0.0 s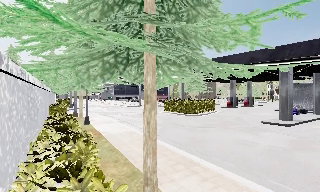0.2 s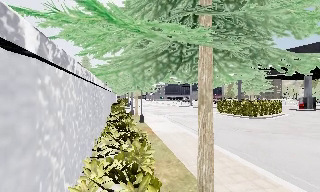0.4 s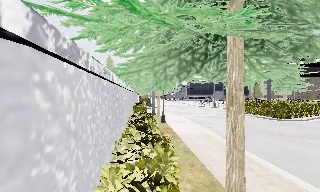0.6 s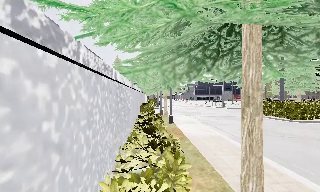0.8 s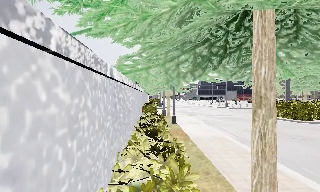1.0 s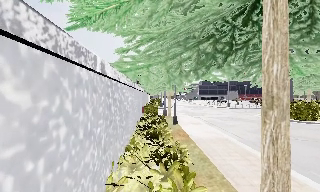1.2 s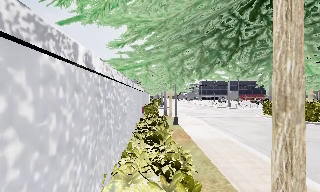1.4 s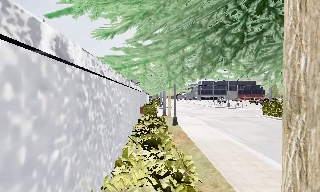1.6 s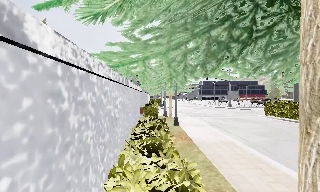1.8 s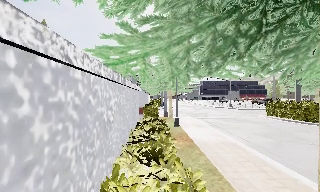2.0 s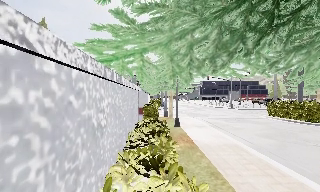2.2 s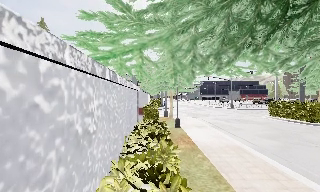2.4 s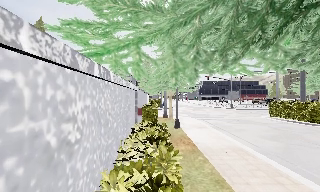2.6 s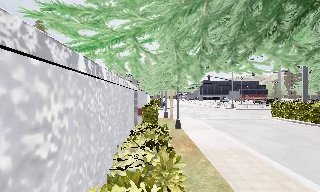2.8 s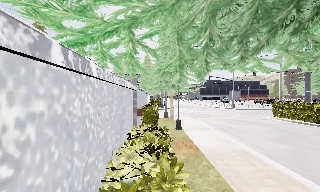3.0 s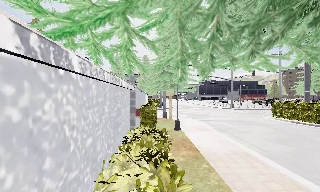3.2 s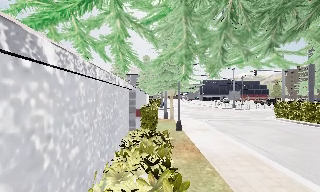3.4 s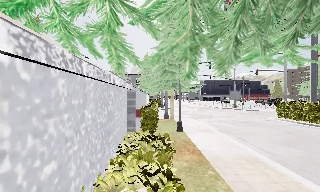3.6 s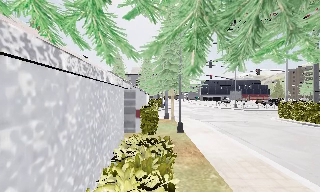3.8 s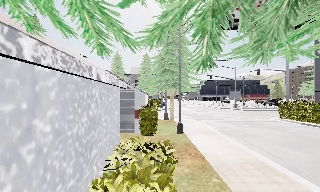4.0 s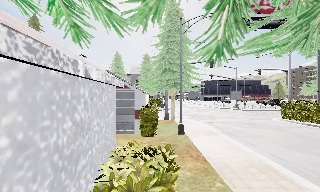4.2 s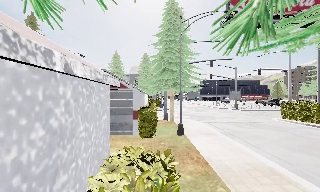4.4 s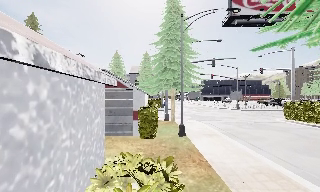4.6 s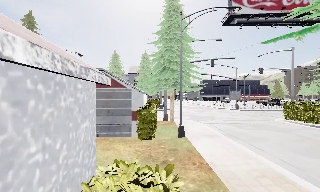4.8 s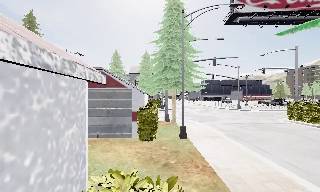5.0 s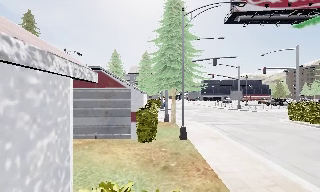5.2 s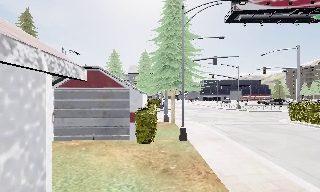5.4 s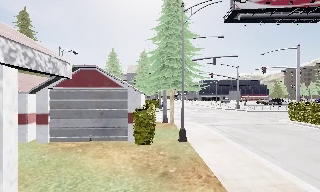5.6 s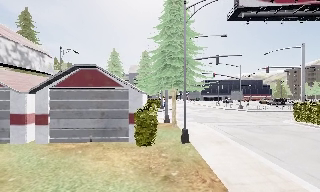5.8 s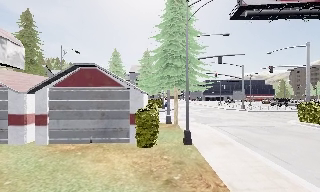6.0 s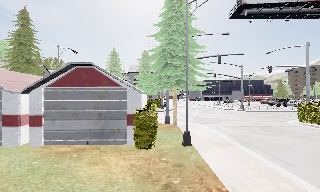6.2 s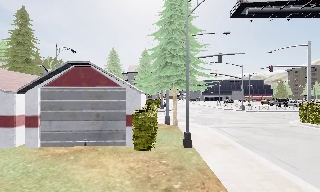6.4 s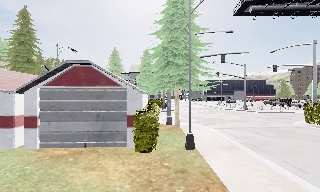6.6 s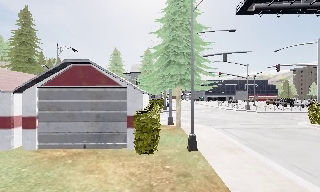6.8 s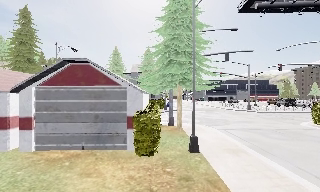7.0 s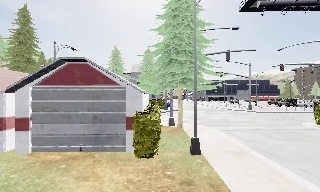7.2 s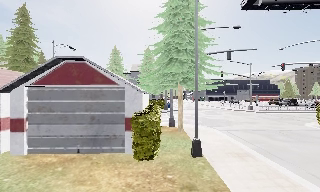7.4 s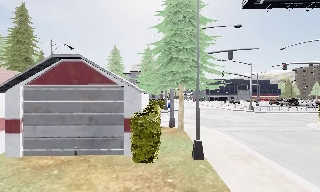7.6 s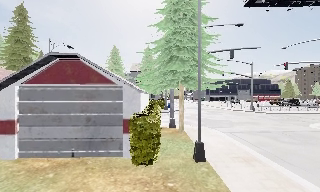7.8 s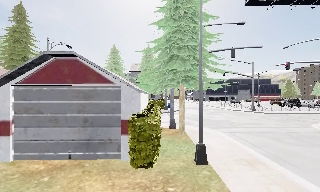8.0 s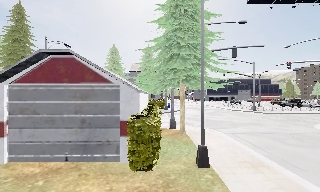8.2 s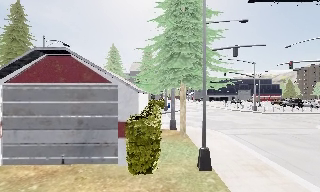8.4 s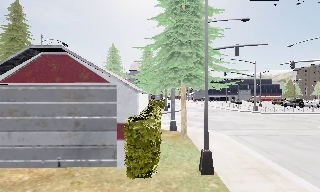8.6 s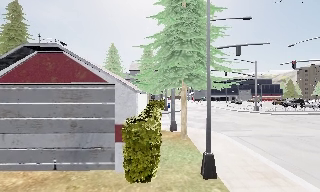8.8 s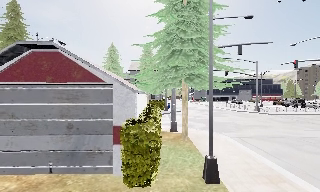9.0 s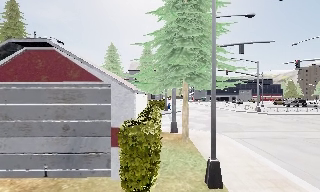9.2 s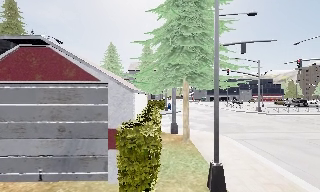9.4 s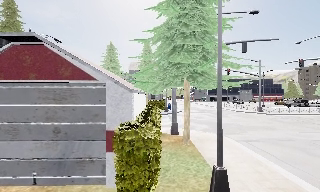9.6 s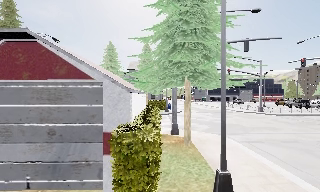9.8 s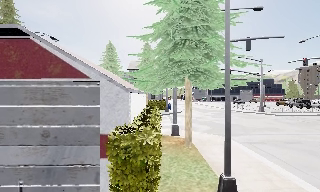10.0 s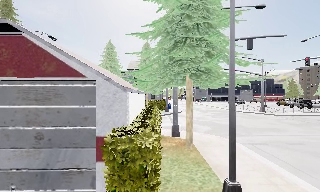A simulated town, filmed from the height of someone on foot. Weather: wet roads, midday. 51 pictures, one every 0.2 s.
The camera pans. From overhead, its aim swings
counterclockwise.
The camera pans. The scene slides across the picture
to the right.
0.0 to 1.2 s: The scene slides to the right, as the camera pans about 30 degrees to its left. It travels forward, about 1.5 m, so what stands in front looms larger.
1.2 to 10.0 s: The camera travels forward, about 10 m, so what stands in front looms larger.
The film runs forward here.
